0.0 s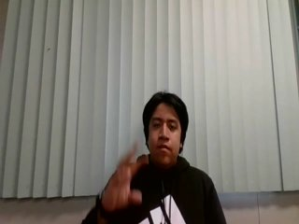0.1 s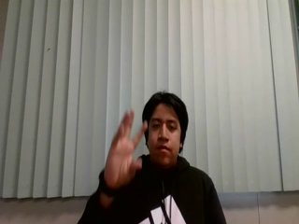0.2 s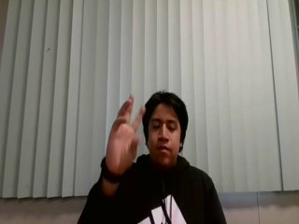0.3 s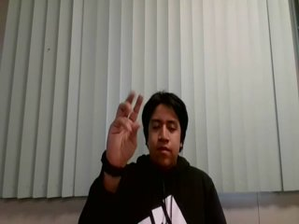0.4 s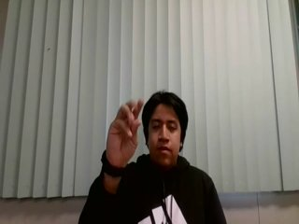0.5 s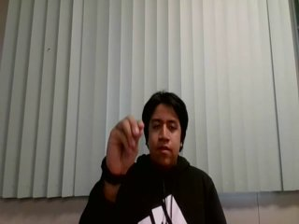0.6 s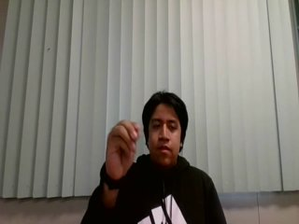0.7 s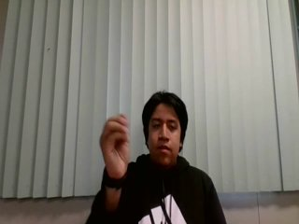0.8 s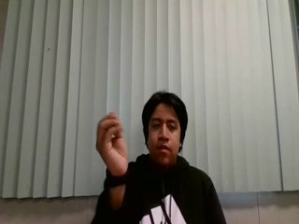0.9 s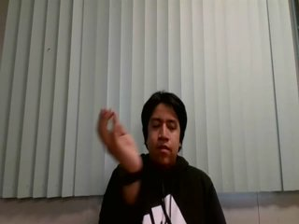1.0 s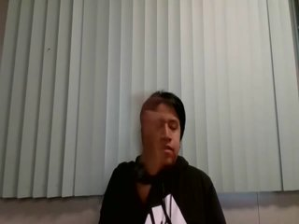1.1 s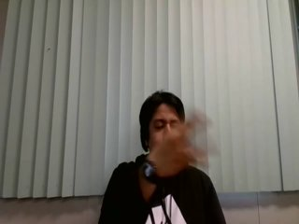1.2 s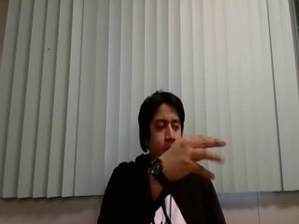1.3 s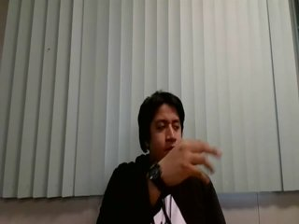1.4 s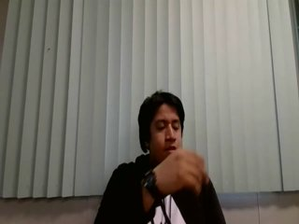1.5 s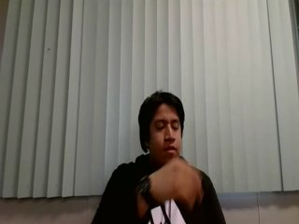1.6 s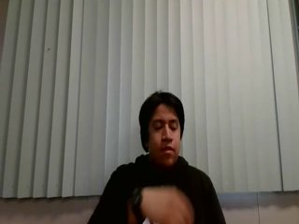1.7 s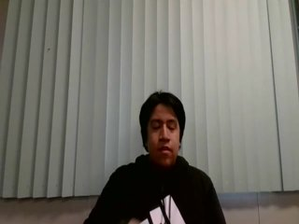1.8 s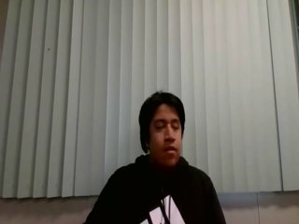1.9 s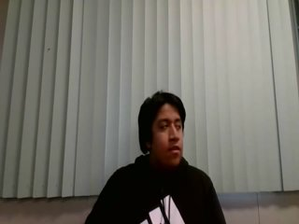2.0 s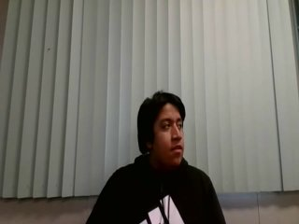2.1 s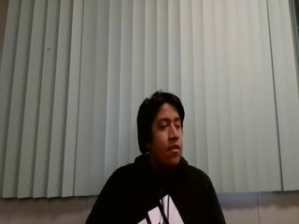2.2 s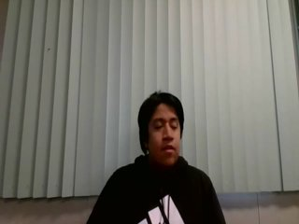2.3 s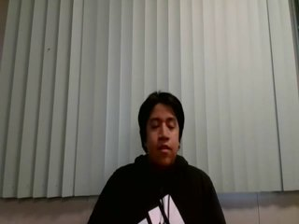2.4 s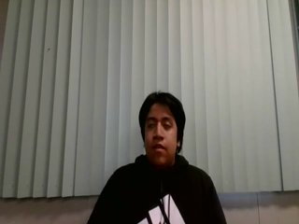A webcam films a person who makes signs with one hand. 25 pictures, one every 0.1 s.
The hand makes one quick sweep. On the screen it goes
to the right.
0.0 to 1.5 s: On the screen the hand sweeps to the right. The name of the sign: Throw left.
1.6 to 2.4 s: Non-gesture.
